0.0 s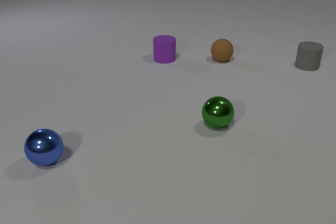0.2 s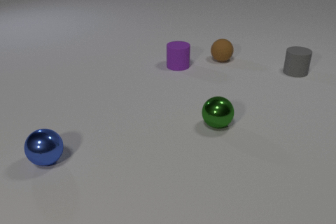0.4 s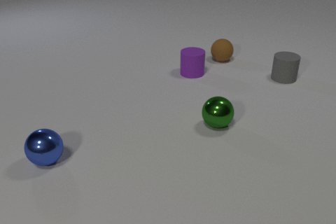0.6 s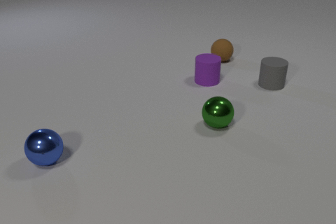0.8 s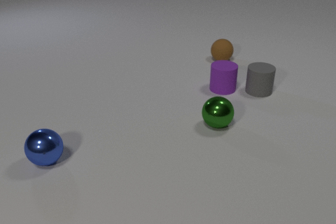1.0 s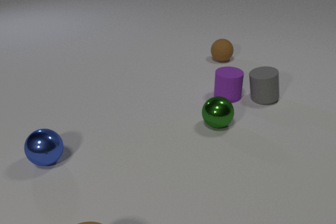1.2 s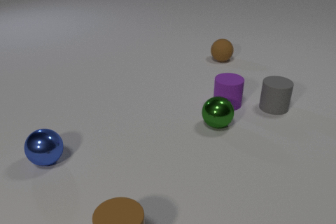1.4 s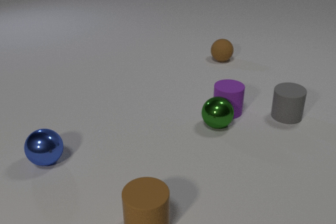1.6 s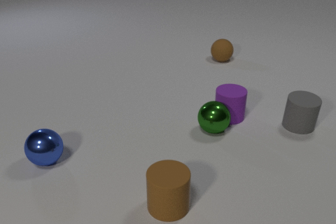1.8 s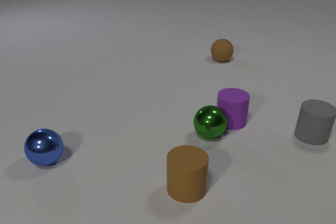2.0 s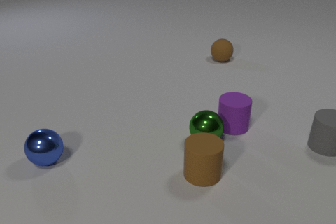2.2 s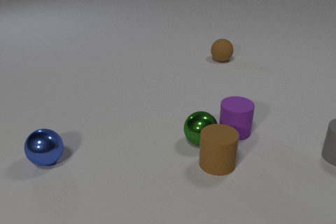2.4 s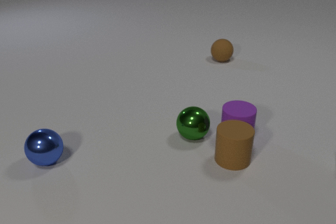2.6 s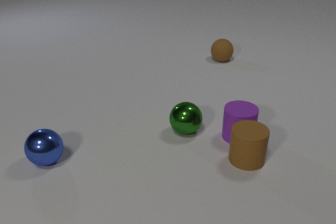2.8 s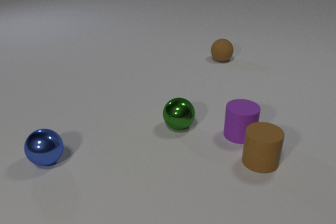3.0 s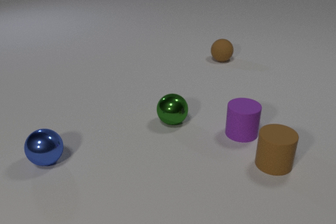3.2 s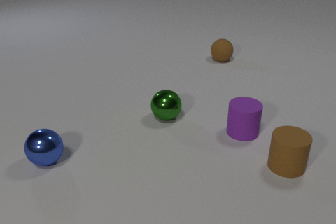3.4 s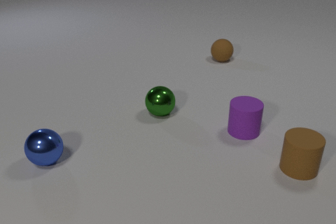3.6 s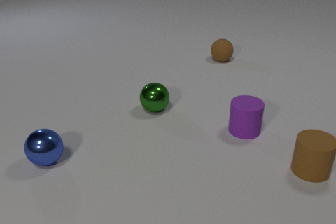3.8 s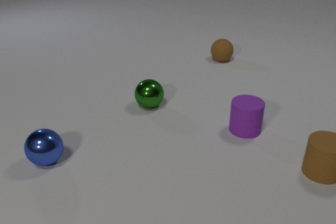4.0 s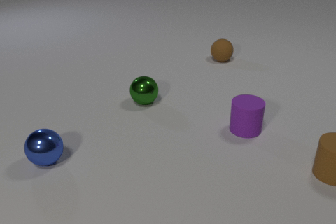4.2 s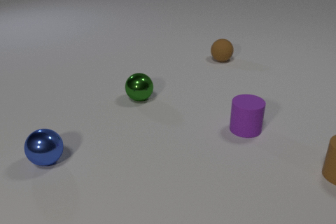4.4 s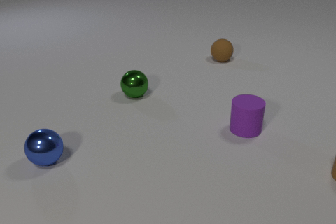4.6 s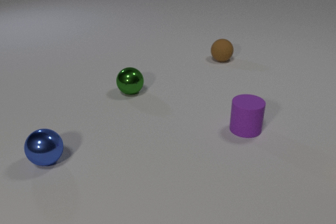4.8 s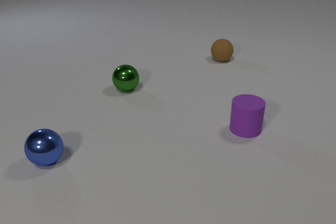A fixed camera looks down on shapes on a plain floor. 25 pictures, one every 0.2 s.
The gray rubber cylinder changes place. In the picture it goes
toward the camera.
The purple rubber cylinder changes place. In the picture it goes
toward the camera.
0.0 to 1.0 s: The gray rubber cylinder slides toward the camera and to the left. The purple rubber cylinder slides toward the camera and to the right. The gray rubber cylinder and the purple rubber cylinder collide.
1.0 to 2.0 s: The gray rubber cylinder slides toward the camera and to the right. The purple rubber cylinder slides toward the camera. The green metal sphere rolls toward the camera. The brown rubber cylinder slides away from the camera and to the right. The purple rubber cylinder and the green metal sphere collide.
2.0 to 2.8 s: The gray rubber cylinder slides to the right and toward the camera, leaves at the right edge. The purple rubber cylinder slides toward the camera and to the right. The green metal sphere rolls to the left and away from the camera. The brown rubber cylinder slides to the right and away from the camera. The green metal sphere and the brown rubber cylinder collide. The purple rubber cylinder and the brown rubber cylinder collide.
2.8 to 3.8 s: The purple rubber cylinder slides away from the camera. The green metal sphere rolls away from the camera and to the left. The brown rubber cylinder slides to the right.
3.8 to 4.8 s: The green metal sphere rolls away from the camera and to the left. The brown rubber cylinder slides to the right, leaves at the right edge.
How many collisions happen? 4.
What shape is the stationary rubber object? sphere.
How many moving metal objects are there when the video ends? 1.
